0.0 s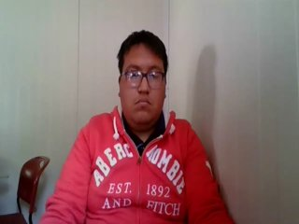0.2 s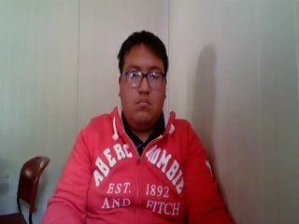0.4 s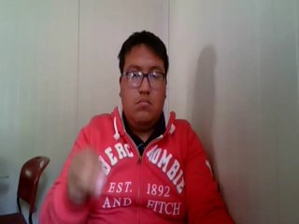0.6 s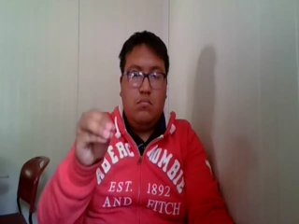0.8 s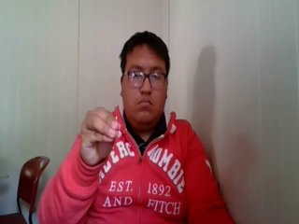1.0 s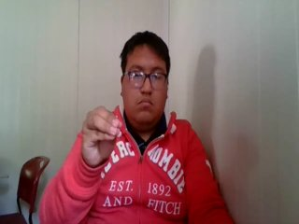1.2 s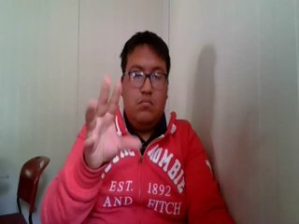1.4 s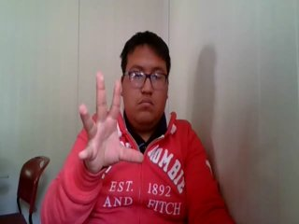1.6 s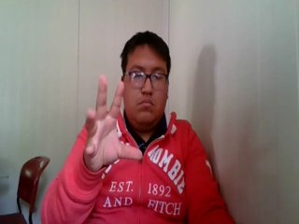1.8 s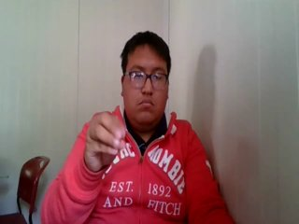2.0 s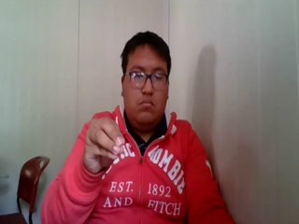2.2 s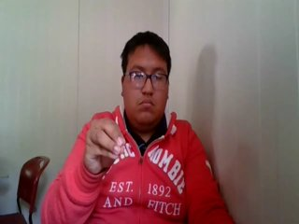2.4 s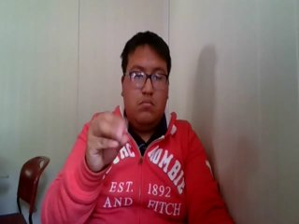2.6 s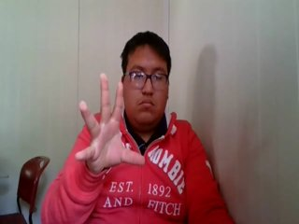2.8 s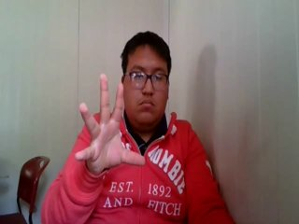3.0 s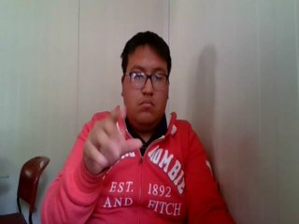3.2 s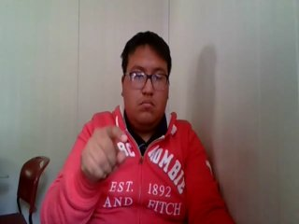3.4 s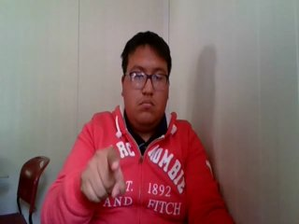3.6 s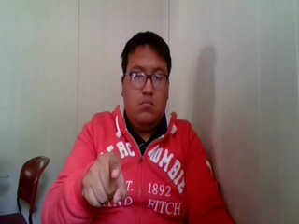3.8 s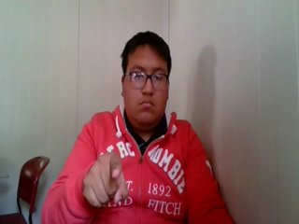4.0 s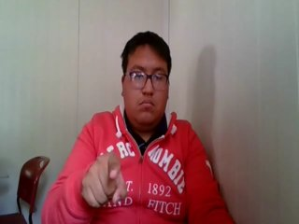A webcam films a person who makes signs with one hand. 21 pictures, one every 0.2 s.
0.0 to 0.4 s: Non-gesture.
0.5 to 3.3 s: Open twice.
3.4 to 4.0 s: Pointing with one finger.
